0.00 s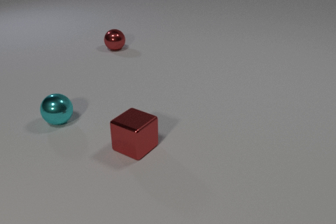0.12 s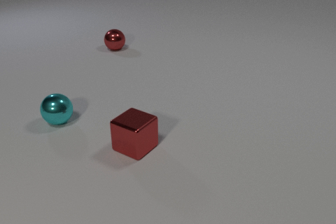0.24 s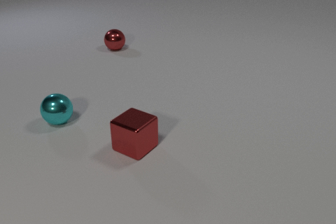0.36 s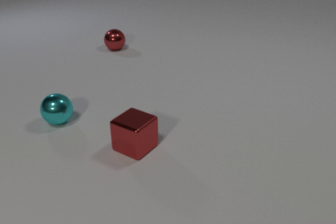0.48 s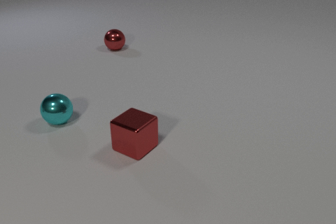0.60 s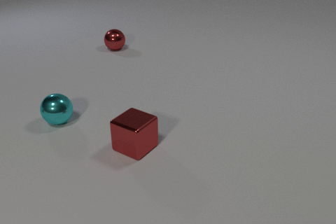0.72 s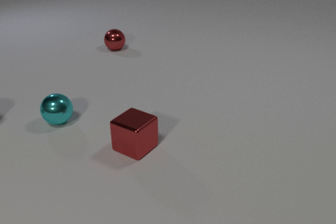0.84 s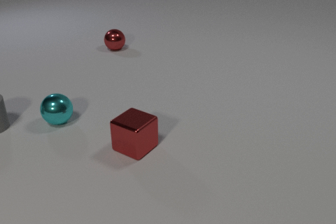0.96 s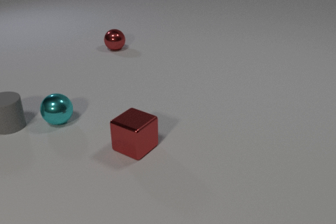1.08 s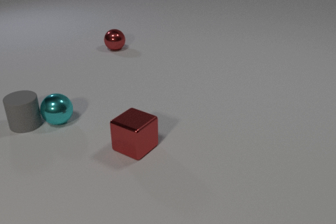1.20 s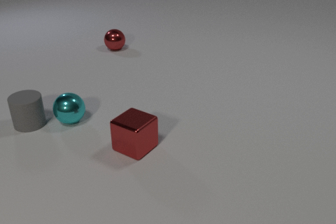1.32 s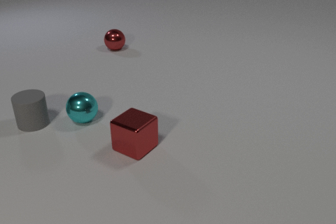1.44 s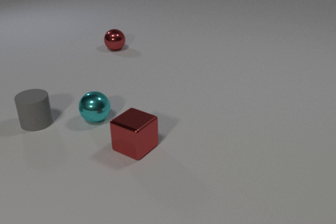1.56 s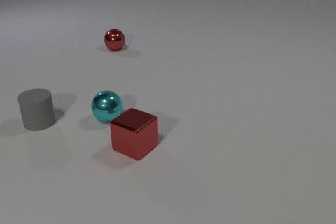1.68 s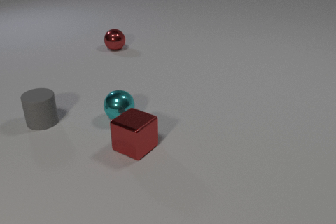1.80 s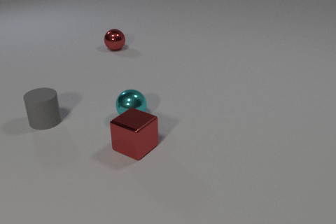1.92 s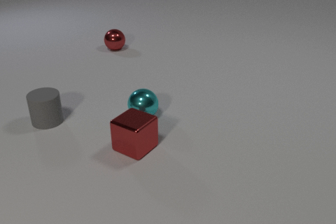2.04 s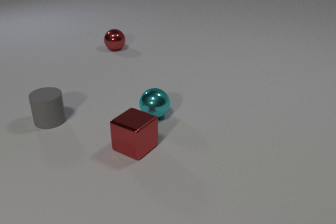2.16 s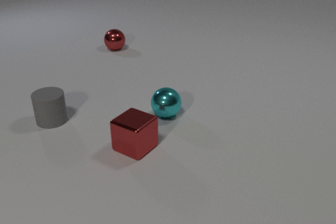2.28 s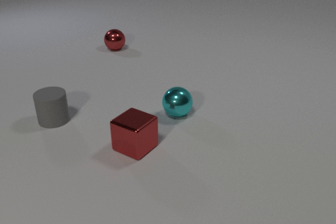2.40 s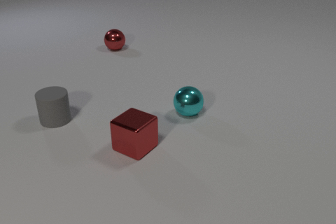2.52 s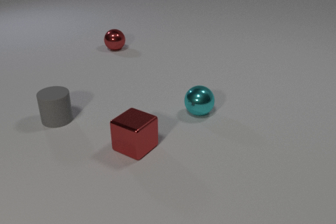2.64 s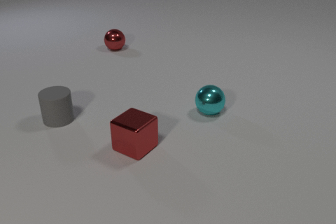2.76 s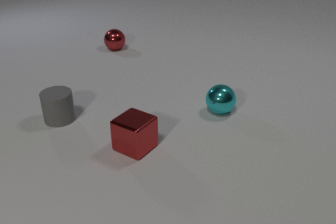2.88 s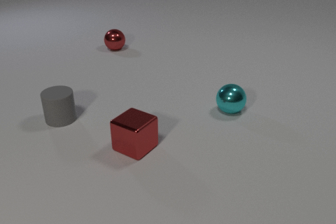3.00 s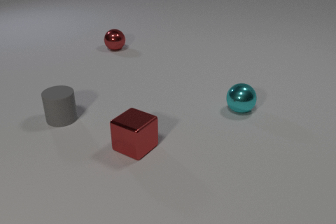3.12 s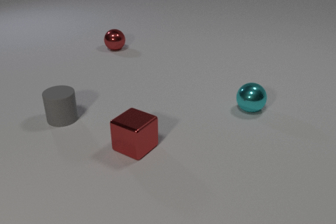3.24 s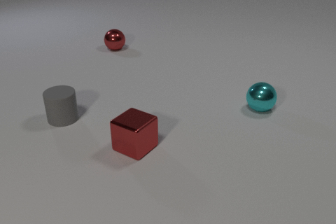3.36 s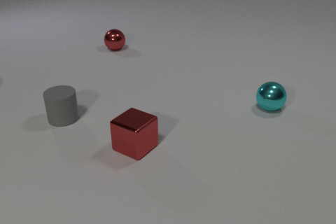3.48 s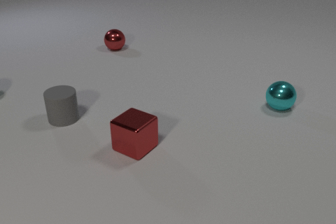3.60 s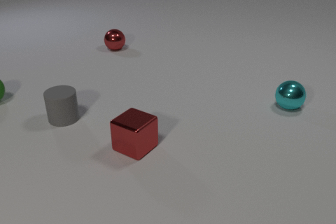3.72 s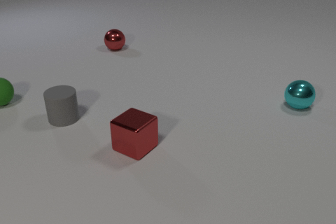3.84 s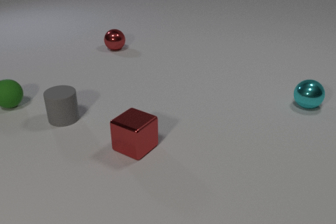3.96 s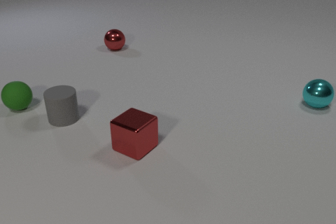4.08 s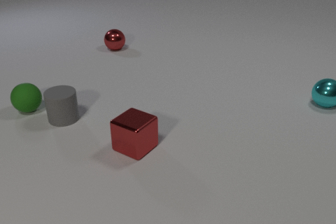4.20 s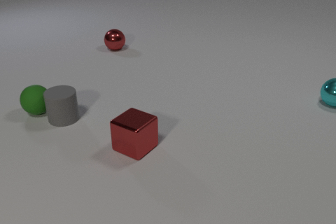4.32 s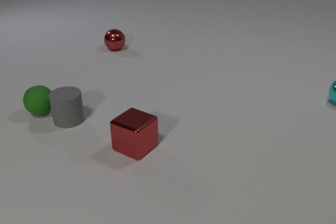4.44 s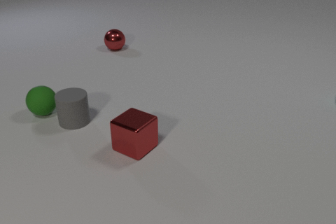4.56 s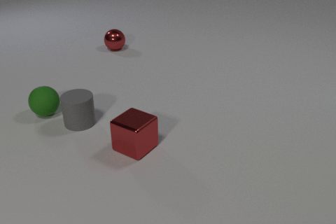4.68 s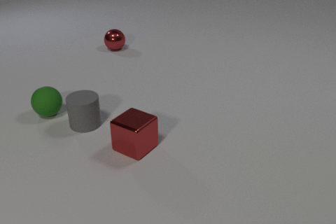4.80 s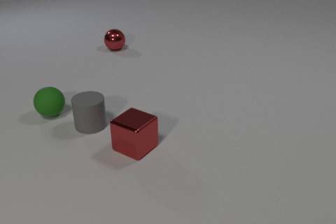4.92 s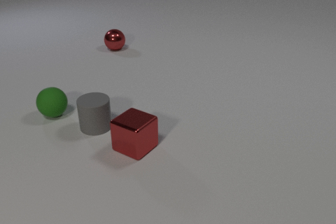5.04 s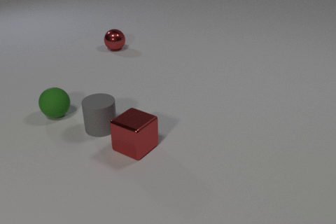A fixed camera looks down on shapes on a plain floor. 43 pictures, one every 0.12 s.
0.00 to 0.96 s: The gray rubber cylinder comes in at the left edge, slides to the right.
0.96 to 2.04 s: The gray rubber cylinder slides to the right. The cyan metal sphere rolls to the right. The gray rubber cylinder and the cyan metal sphere collide.
2.04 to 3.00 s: The gray rubber cylinder slides to the right. The cyan metal sphere rolls to the right.
3.00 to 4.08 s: The cyan metal sphere rolls to the right and away from the camera. The green rubber sphere comes in at the left edge, rolls to the right and toward the camera.
4.08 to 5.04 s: The gray rubber cylinder slides to the right and toward the camera. The cyan metal sphere rolls to the right and away from the camera, leaves at the right edge. The green rubber sphere rolls to the right and toward the camera. The gray rubber cylinder and the green rubber sphere collide.
What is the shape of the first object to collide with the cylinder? sphere.
What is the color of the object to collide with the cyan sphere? gray.
Are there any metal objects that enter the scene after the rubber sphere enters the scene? no.
